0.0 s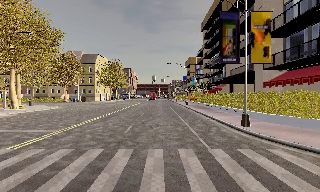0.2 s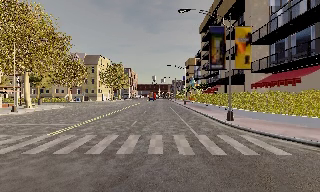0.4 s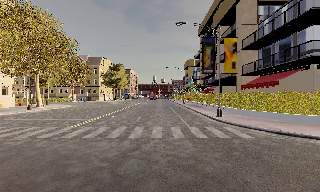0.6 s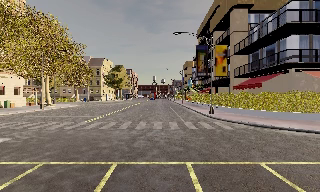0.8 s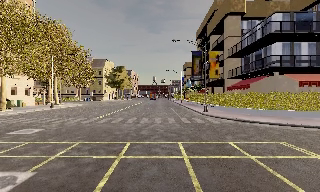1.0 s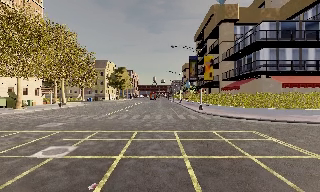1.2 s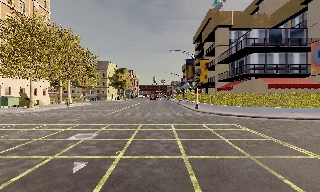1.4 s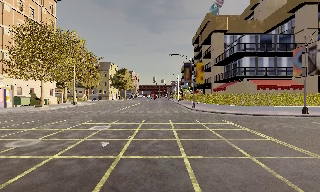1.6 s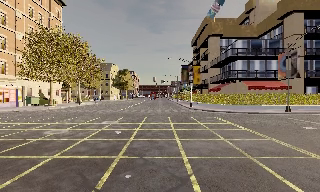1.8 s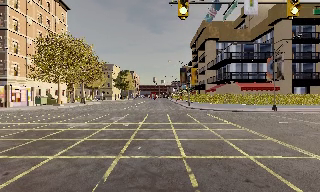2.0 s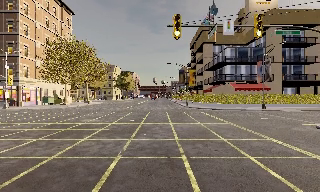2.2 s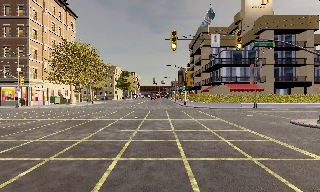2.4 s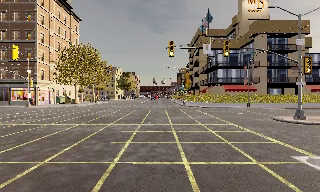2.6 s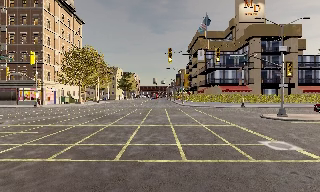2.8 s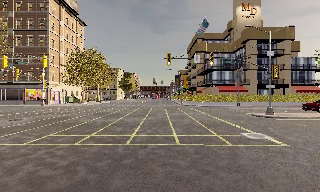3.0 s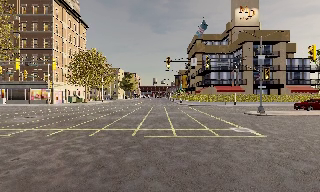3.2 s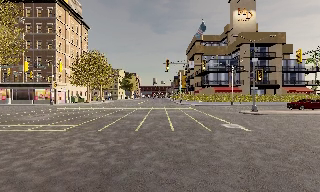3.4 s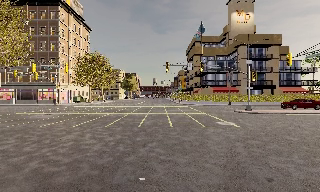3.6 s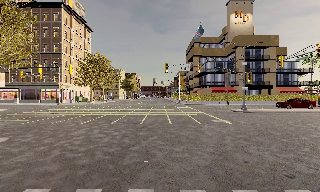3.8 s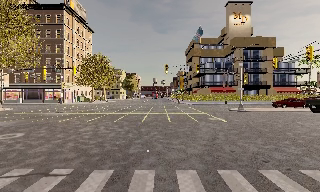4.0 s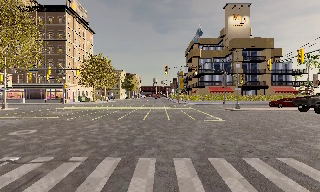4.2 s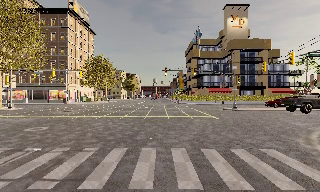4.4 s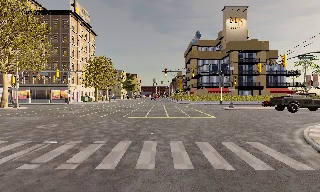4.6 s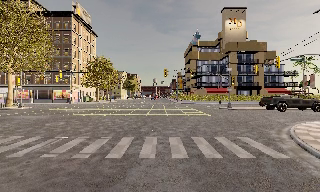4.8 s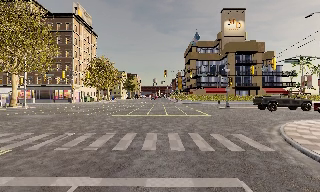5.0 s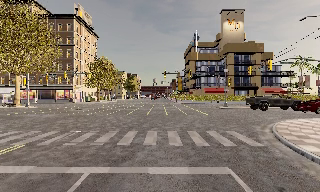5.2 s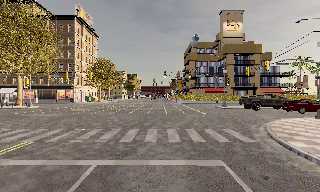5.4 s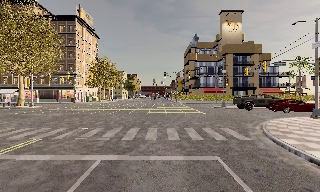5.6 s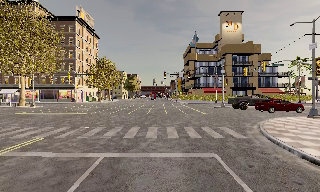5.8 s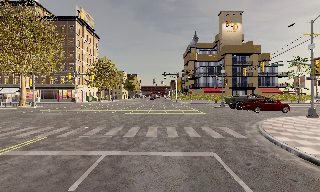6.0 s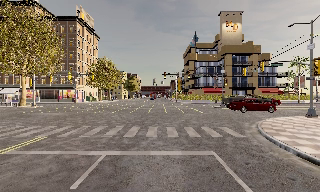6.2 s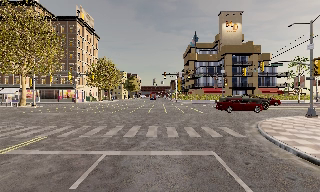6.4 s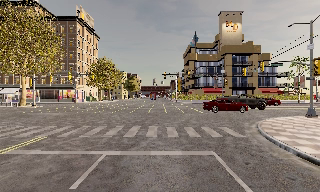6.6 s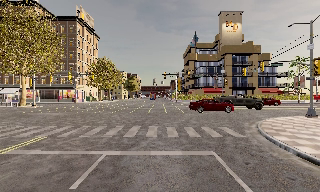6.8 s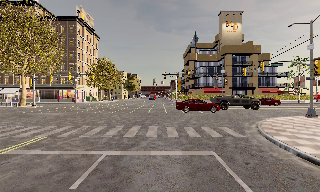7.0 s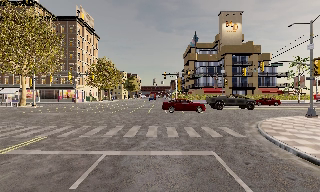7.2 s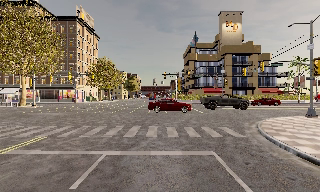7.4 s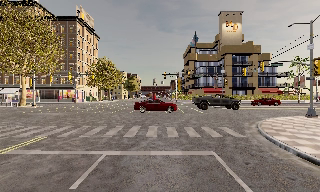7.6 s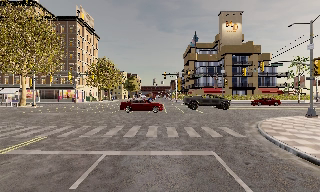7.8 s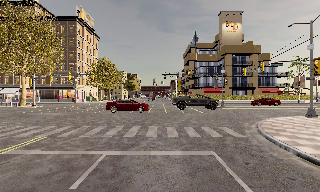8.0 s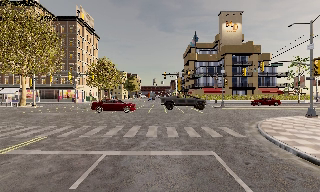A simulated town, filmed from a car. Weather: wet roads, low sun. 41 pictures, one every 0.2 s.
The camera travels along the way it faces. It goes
backward.
0.0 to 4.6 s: The camera travels backward, about 35 m, so what stands in front gets smaller. It loses speed.
4.6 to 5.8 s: The camera travels backward, about 2.5 m, so what stands in front gets smaller. It loses speed.
5.8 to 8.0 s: The camera keeps its place and its aim.
The film runs backward here.
